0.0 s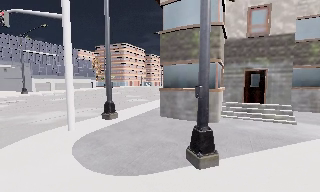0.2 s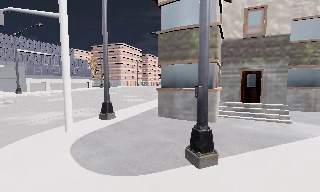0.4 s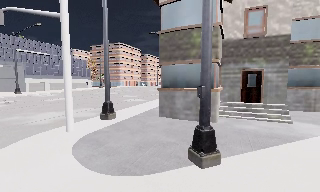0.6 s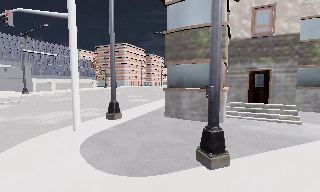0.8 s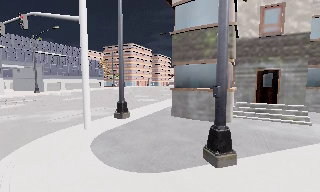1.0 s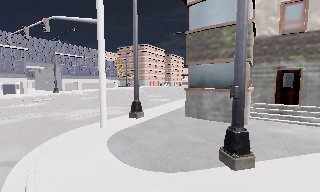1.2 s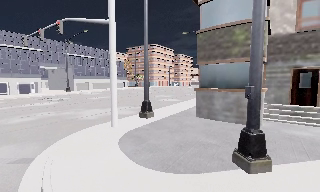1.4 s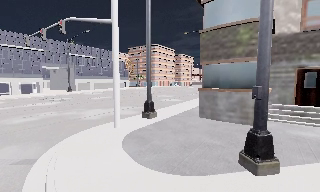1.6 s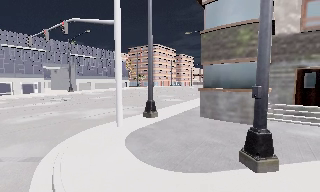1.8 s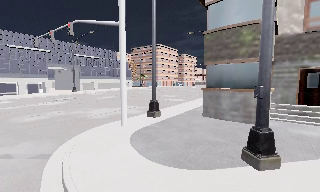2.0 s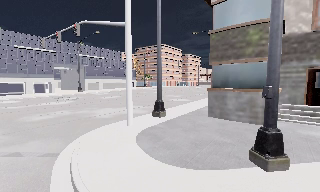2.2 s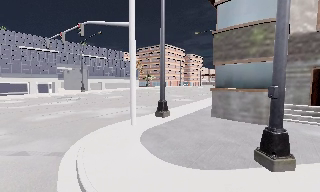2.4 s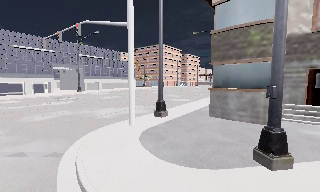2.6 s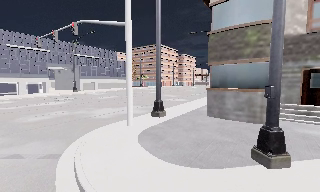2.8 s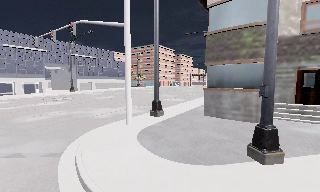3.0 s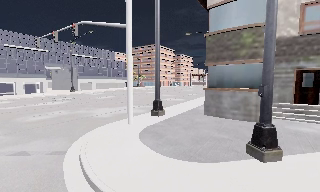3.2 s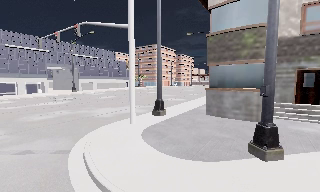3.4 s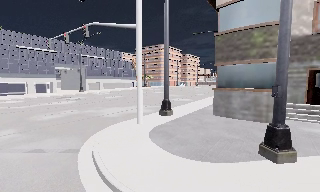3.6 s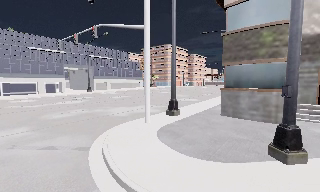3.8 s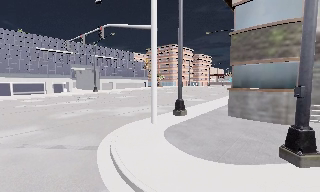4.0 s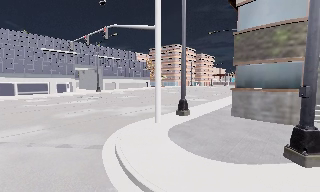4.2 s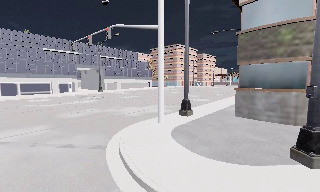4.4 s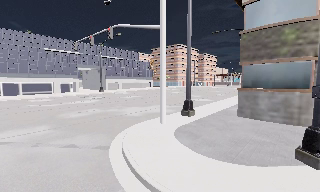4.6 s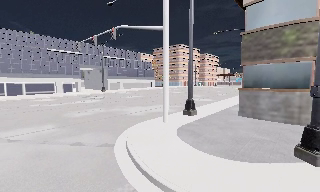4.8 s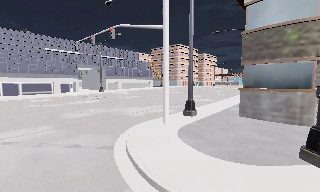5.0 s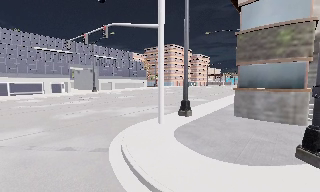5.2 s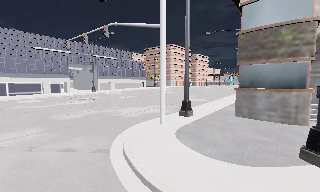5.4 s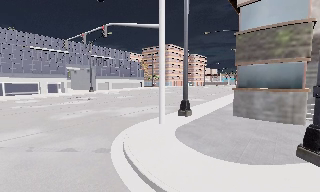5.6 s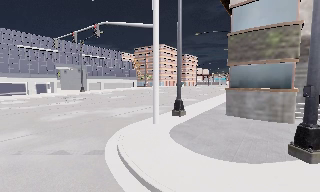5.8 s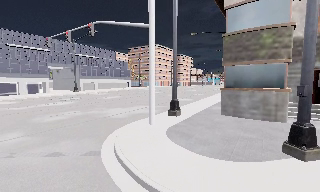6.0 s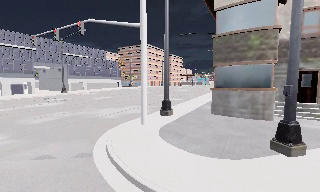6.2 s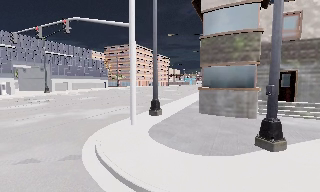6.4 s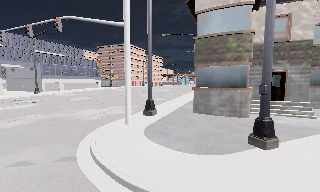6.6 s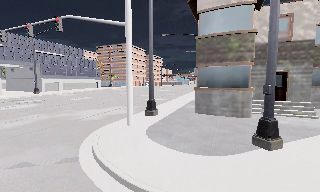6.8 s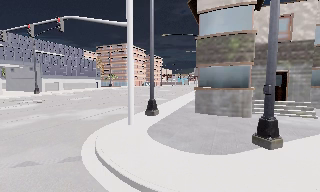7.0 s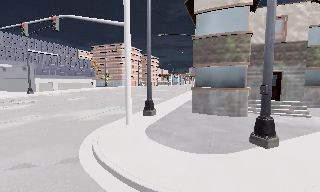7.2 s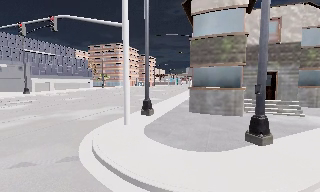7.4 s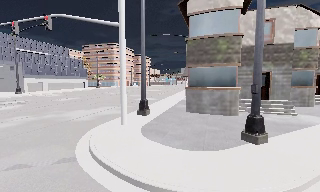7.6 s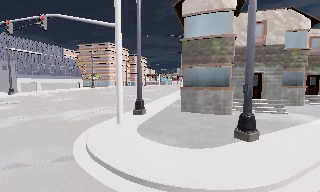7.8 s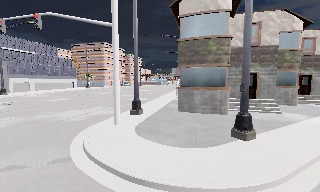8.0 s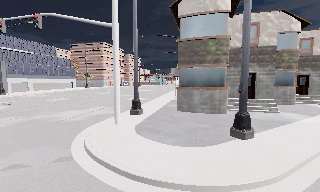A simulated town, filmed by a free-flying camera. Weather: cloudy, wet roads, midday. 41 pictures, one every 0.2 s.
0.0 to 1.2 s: The camera travels to its left, about 0.5 m, so close, fixed things drift to the right.
1.2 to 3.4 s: The camera travels to its left and backward, about 1 m, so close, fixed things drift to the right.
3.4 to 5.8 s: The camera travels to its left, about 1 m.
5.8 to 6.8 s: The camera swings to its right by about 10 degrees, and the scene slides to the left.
6.8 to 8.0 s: The camera shifts only a little, or ends up much as it began.
The film runs backward here.
